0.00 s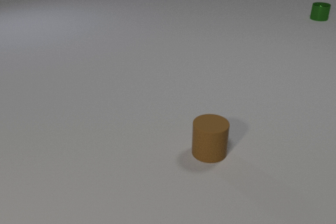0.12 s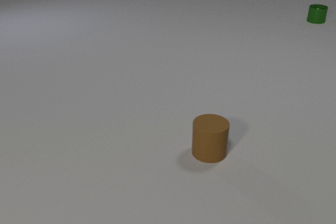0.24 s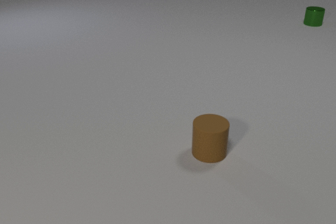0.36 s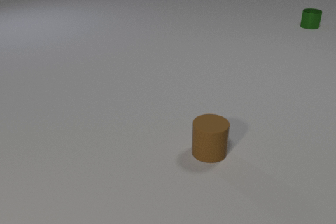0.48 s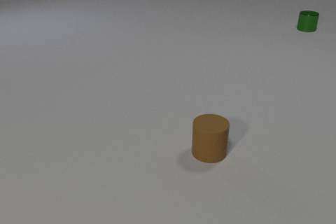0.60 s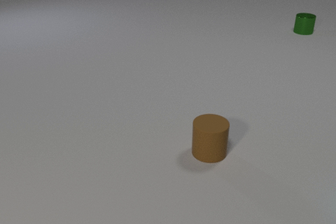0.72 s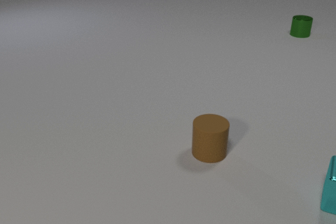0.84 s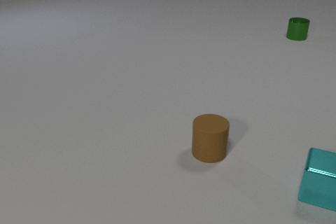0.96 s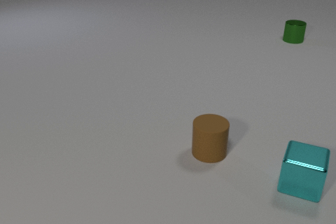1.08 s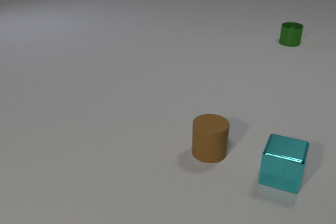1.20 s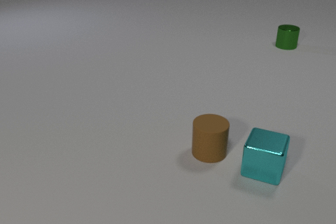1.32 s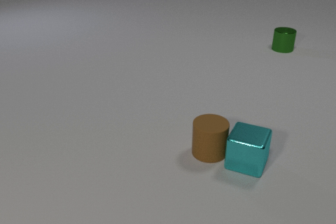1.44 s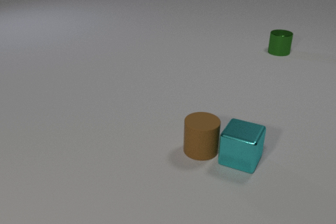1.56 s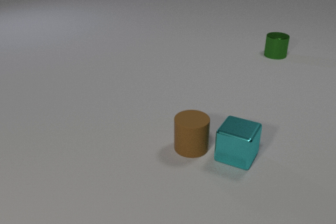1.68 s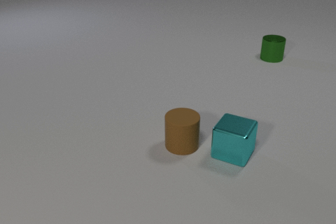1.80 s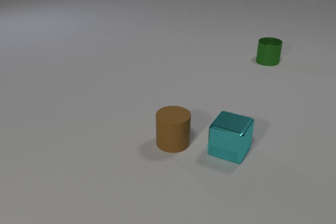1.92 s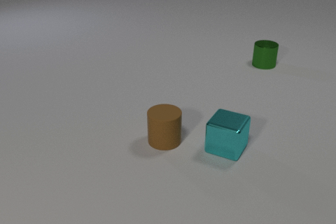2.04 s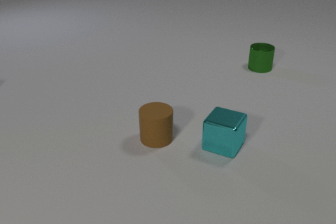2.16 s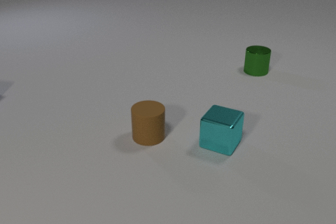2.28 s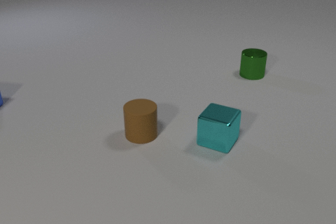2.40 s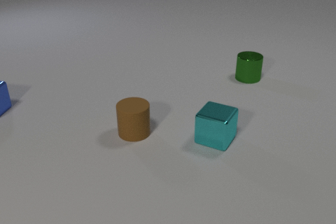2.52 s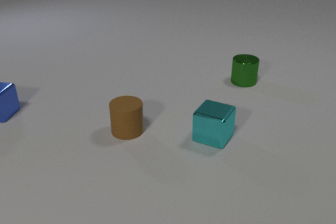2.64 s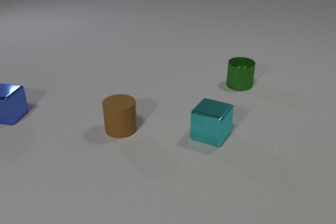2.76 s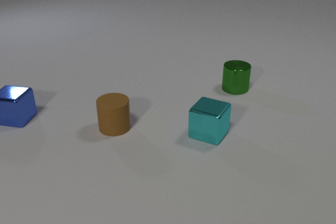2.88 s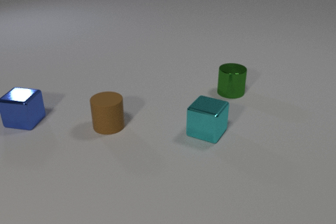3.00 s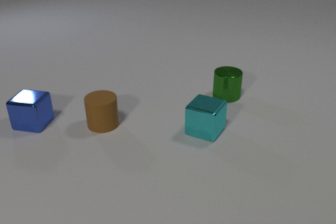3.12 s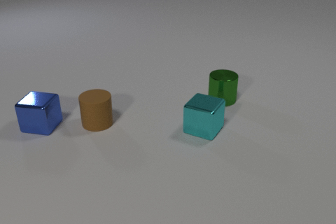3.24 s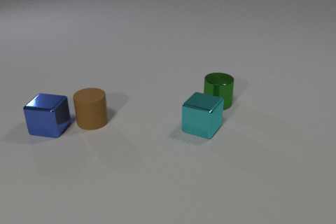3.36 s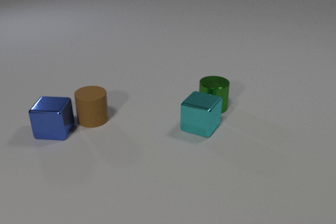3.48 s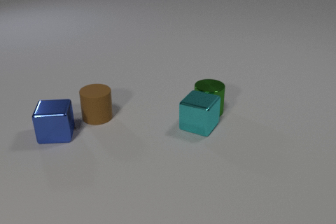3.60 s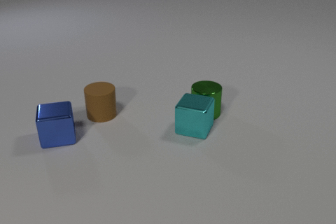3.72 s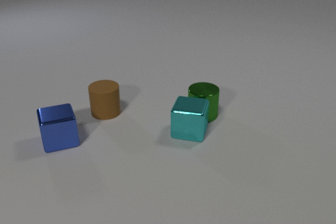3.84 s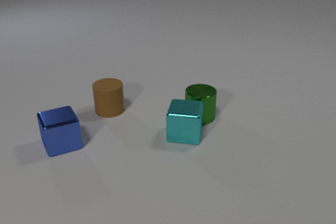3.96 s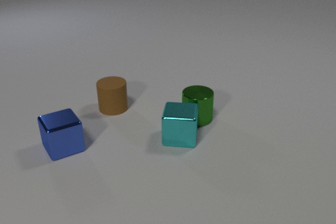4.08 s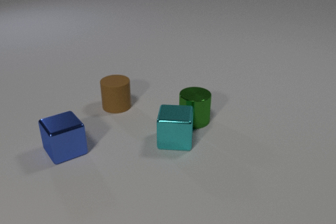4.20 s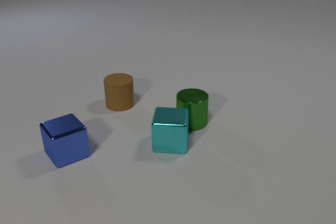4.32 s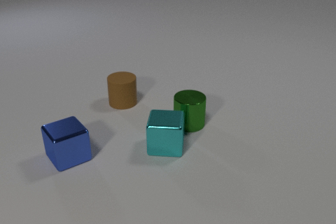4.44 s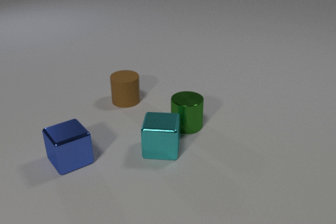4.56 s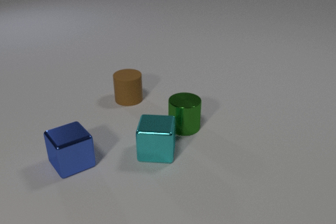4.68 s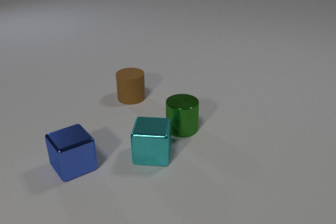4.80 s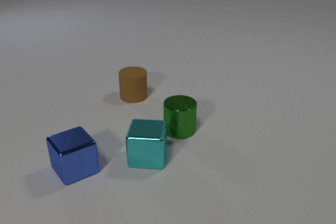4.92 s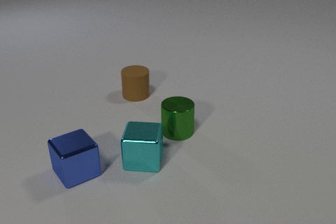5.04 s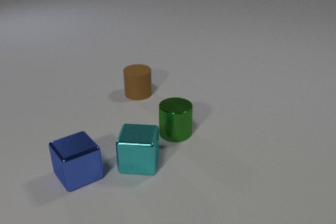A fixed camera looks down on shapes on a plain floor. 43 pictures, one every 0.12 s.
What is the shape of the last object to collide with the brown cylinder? cube.
What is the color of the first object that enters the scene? cyan.
Are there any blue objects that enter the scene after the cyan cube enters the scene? yes.
0.00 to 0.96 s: The cyan metal cube comes in at the right edge, slides to the left. The green metal cylinder slides toward the camera.
0.96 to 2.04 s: The cyan metal cube slides to the left and away from the camera. The brown rubber cylinder slides to the left and away from the camera. The green metal cylinder slides toward the camera. The cyan metal cube and the brown rubber cylinder collide.
2.04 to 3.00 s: The cyan metal cube slides away from the camera and to the left. The brown rubber cylinder slides to the left and away from the camera. The green metal cylinder slides toward the camera and to the left. The blue metal cube comes in at the left edge, slides toward the camera and to the right.
3.00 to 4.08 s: The cyan metal cube slides to the left and toward the camera, spins so that its near face slides to the right, counterclockwise seen from above. The brown rubber cylinder slides away from the camera and to the right. The green metal cylinder slides toward the camera and to the left. The blue metal cube slides toward the camera and to the right, spins so that its near face slides to the right, counterclockwise seen from above. The brown rubber cylinder and the blue metal cube collide. The cyan metal cube and the green metal cylinder collide.
4.08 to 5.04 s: The cyan metal cube slides toward the camera and to the left. The brown rubber cylinder slides away from the camera and to the right. The green metal cylinder slides toward the camera and to the left. The blue metal cube slides toward the camera.
